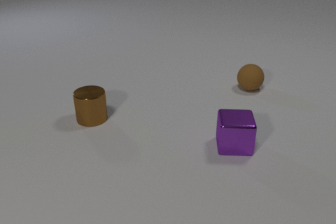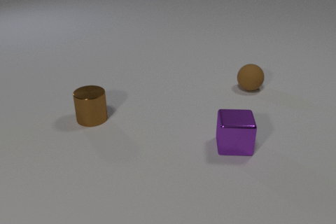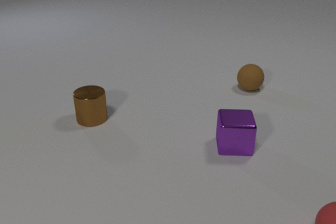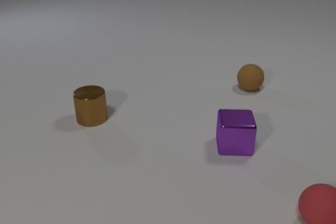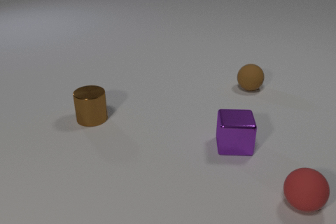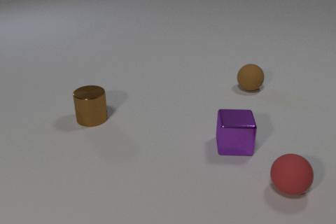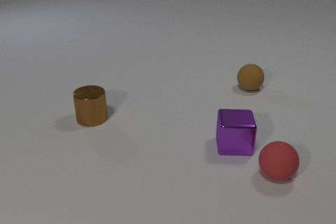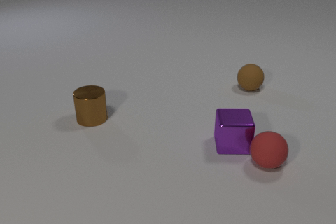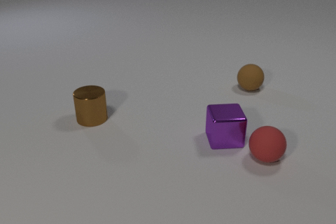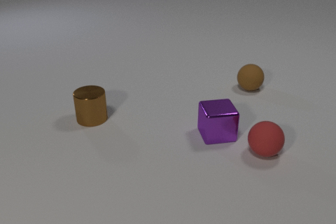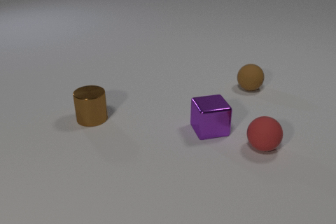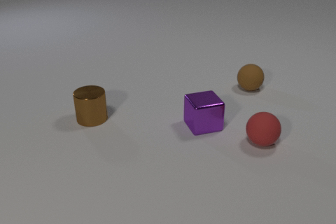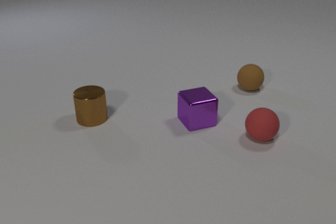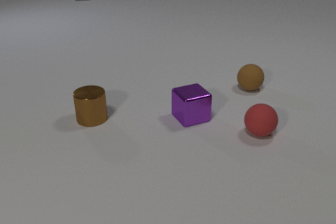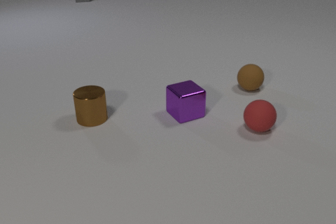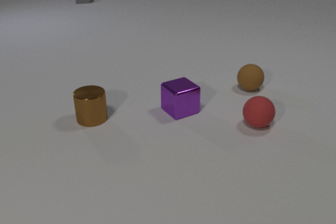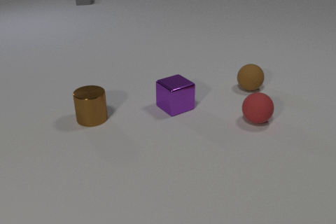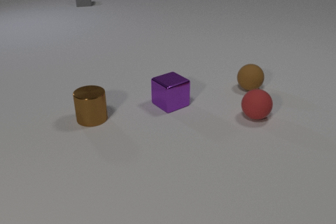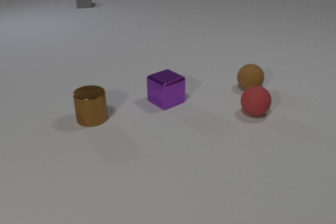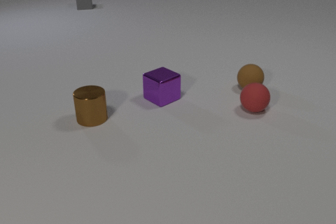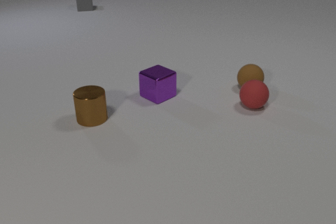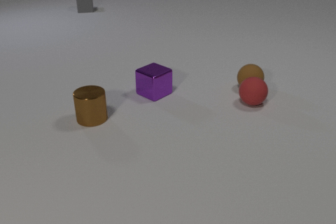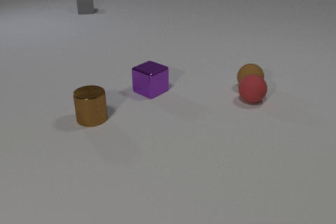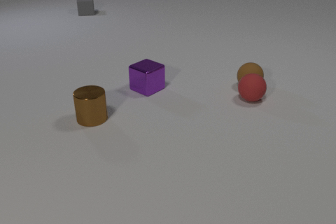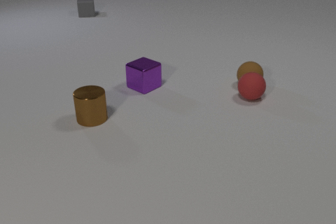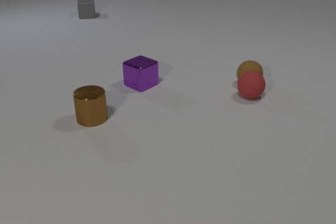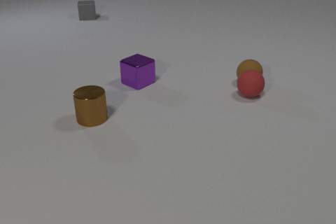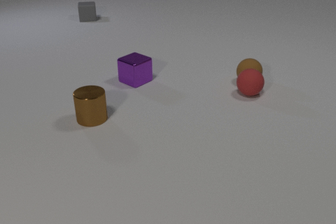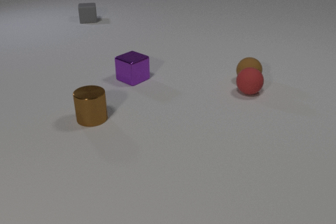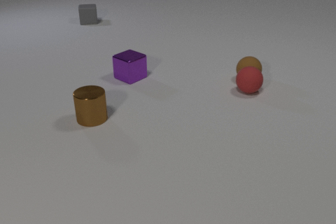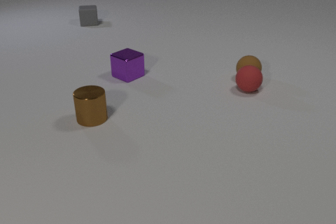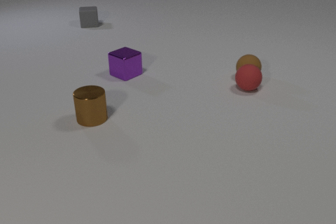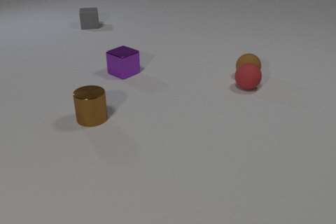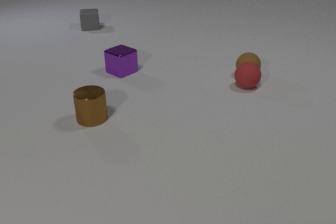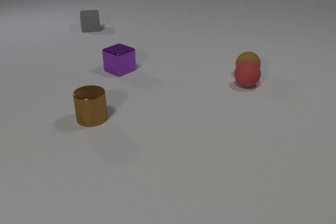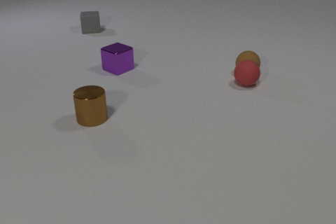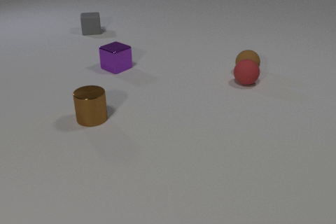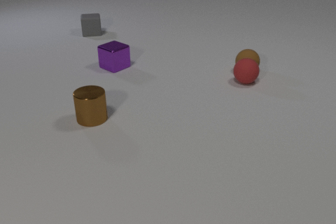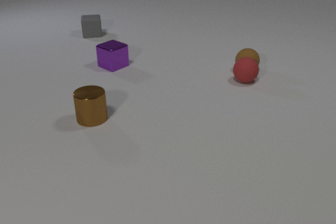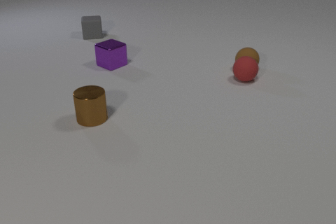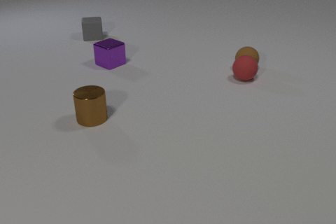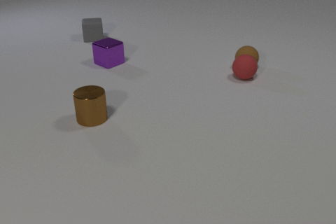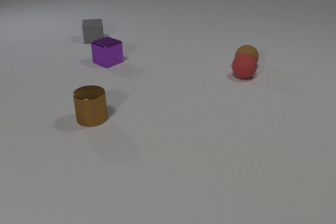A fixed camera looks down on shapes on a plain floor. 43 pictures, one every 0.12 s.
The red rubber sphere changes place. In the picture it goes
away from the camera.
The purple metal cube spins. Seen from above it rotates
counterclockwise.
0.00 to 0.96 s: The red rubber sphere comes in at the bottom edge, rolls away from the camera and to the left. The purple metal cube slides to the left and away from the camera. The red rubber sphere and the purple metal cube collide.
0.96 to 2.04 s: The red rubber sphere rolls away from the camera. The purple metal cube slides away from the camera and to the left, spins so that its near face slides to the right, counterclockwise seen from above. The gray rubber cube comes in at the top edge, slides toward the camera.
2.04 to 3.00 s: The red rubber sphere rolls away from the camera. The purple metal cube slides away from the camera and to the left. The gray rubber cube slides toward the camera. The brown rubber sphere rolls away from the camera. The red rubber sphere and the brown rubber sphere collide.
3.00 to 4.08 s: The red rubber sphere rolls away from the camera. The purple metal cube slides away from the camera and to the left. The gray rubber cube slides toward the camera. The brown rubber sphere rolls away from the camera.
4.08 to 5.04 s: The red rubber sphere rolls away from the camera. The purple metal cube slides away from the camera and to the left. The gray rubber cube slides toward the camera. The brown rubber sphere rolls away from the camera.
How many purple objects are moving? 1.
What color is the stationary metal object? brown.
How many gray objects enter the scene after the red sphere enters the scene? 1.
